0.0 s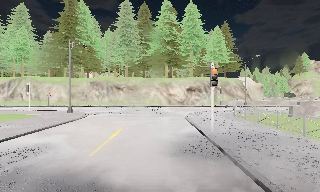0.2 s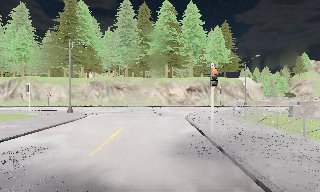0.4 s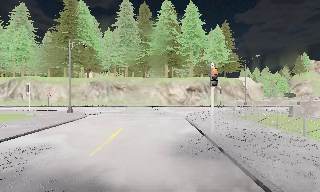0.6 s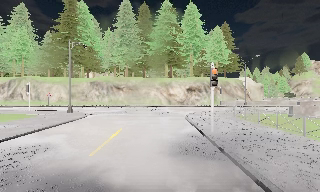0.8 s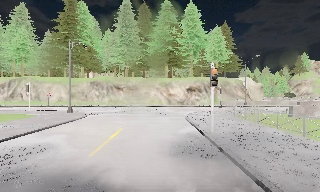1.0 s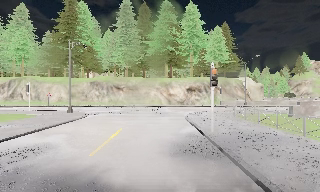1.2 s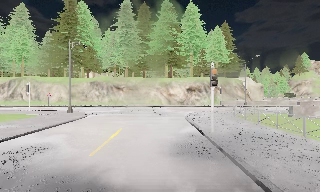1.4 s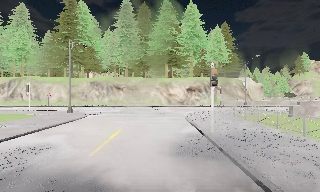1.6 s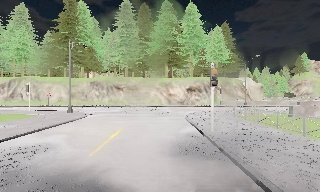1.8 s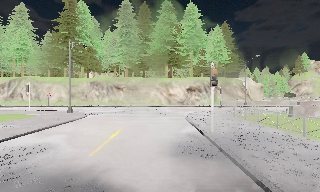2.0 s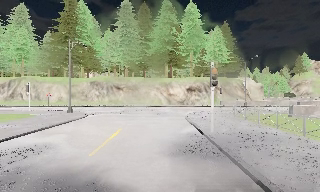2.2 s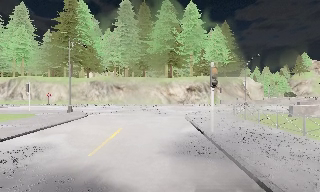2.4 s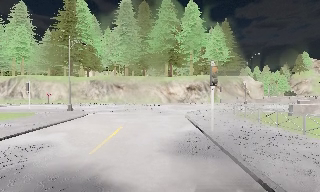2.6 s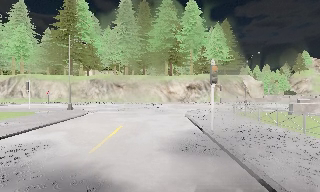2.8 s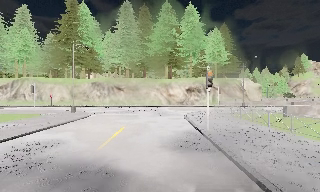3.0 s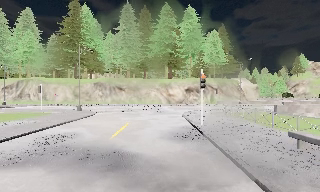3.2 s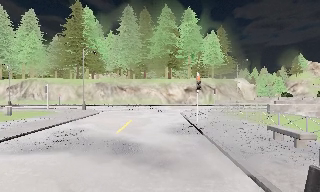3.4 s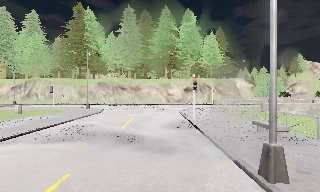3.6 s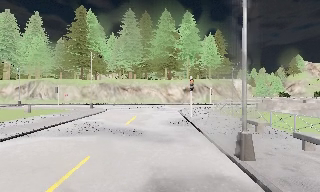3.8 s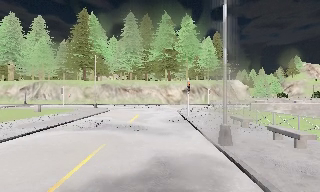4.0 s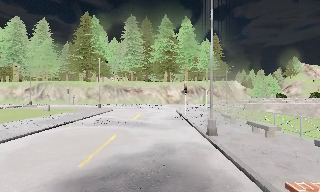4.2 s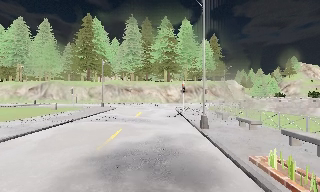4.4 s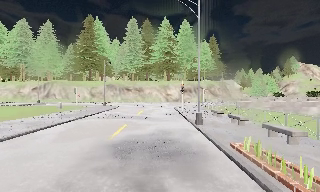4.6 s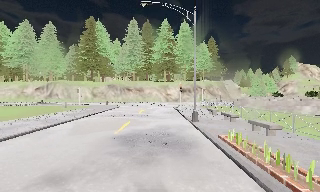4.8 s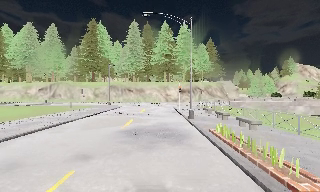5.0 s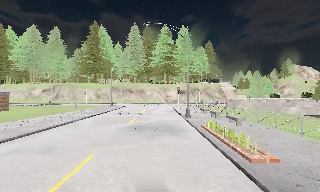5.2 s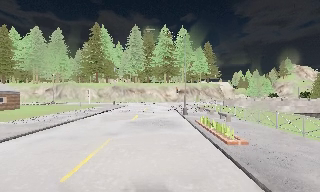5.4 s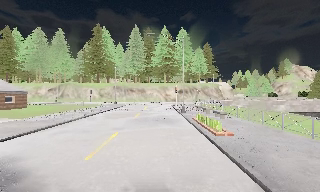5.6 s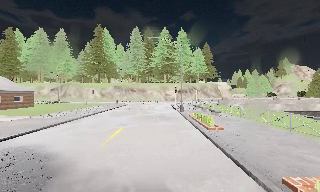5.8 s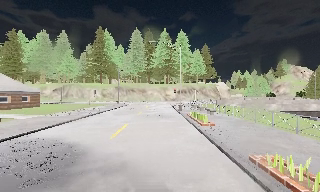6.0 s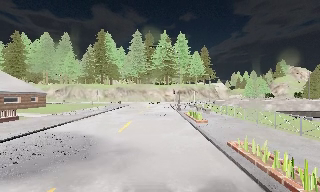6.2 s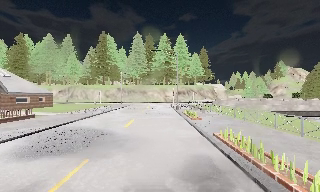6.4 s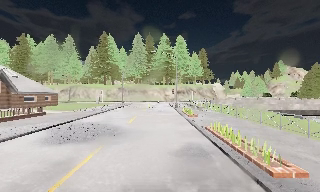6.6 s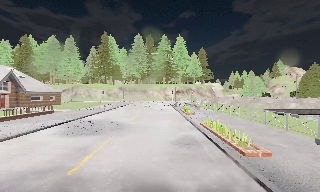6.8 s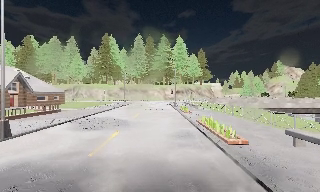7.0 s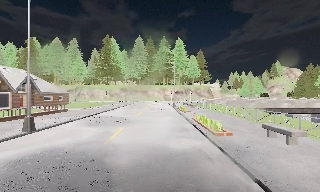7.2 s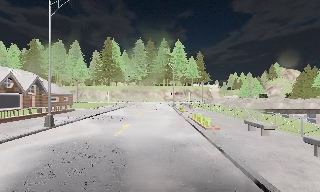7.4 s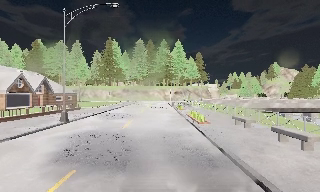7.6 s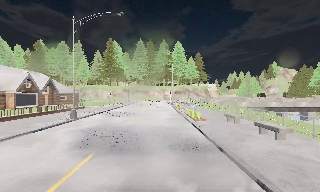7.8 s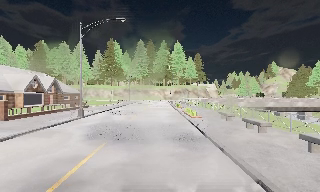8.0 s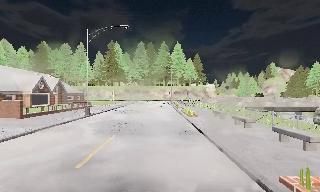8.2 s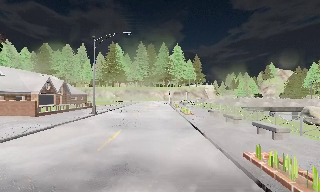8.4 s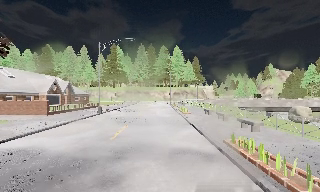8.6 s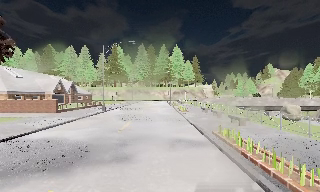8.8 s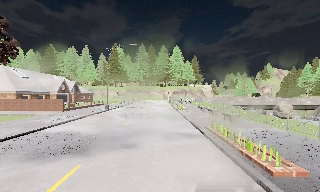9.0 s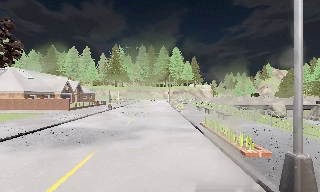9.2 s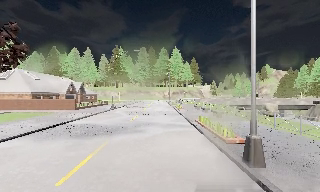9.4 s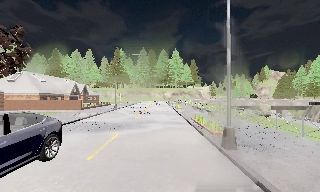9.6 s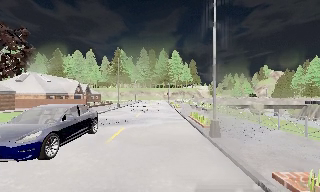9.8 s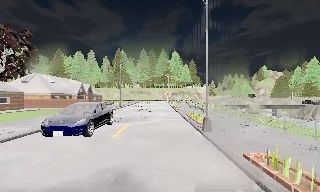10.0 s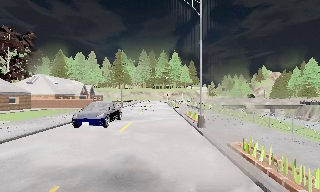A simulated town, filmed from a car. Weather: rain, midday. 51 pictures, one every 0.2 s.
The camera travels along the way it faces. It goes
backward.
0.0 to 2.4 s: The camera keeps its place and its aim.
2.4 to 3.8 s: The camera travels backward, about 6 m, so what stands in front gets smaller. It gains speed.
3.8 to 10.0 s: The camera travels backward, about 40 m, so what stands in front gets smaller.
The film runs backward here.
